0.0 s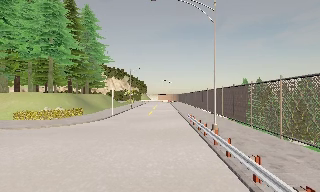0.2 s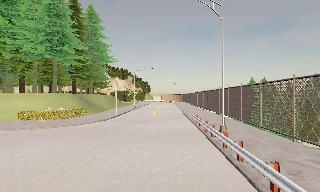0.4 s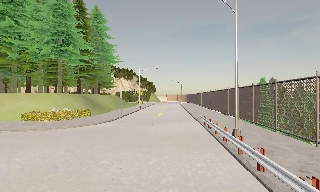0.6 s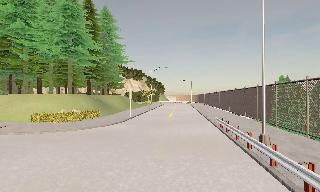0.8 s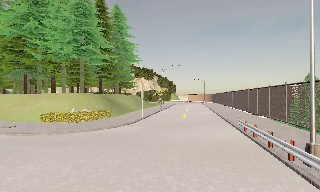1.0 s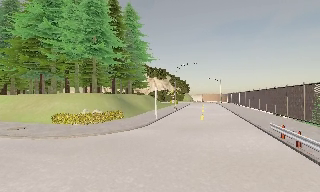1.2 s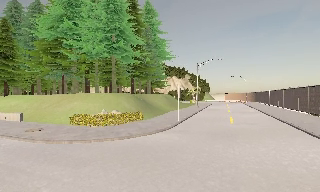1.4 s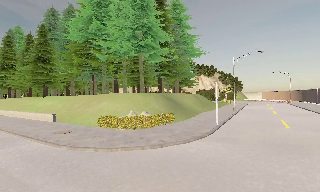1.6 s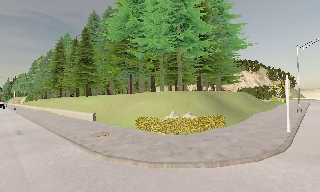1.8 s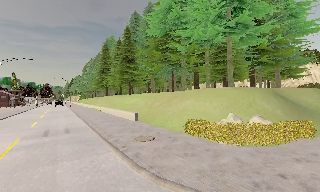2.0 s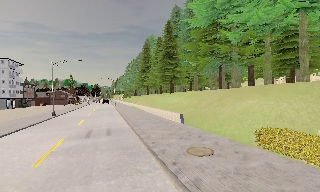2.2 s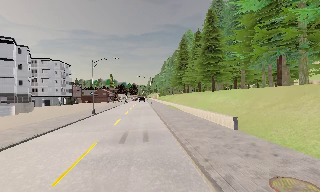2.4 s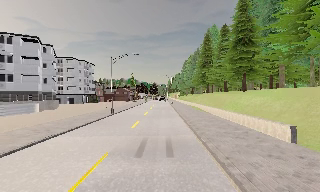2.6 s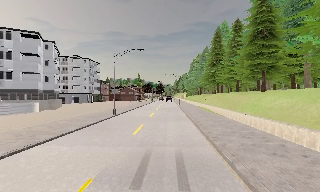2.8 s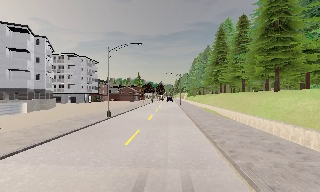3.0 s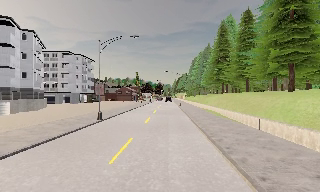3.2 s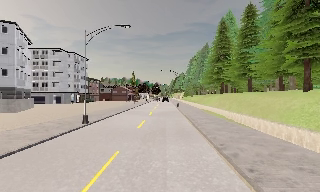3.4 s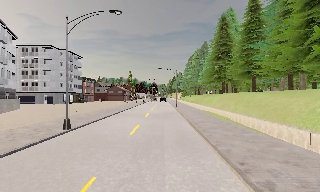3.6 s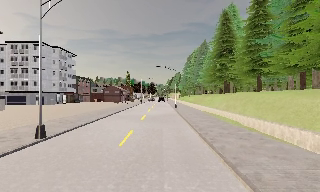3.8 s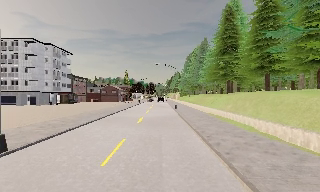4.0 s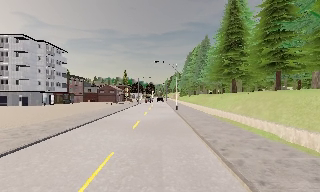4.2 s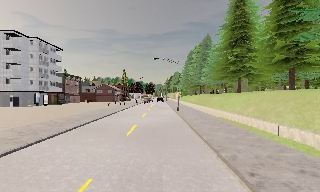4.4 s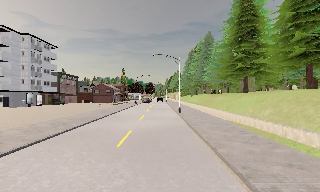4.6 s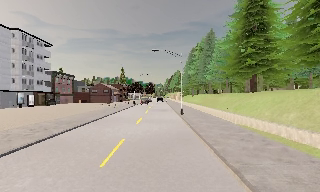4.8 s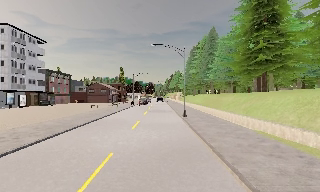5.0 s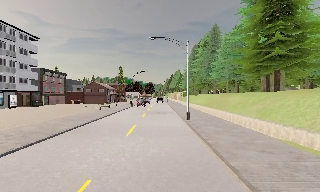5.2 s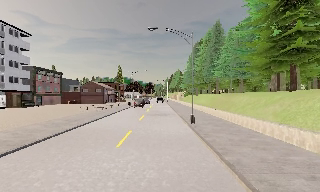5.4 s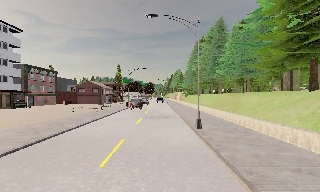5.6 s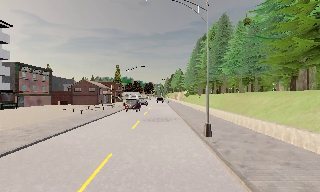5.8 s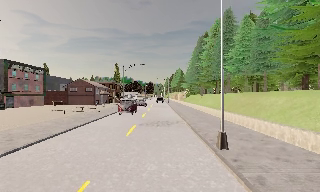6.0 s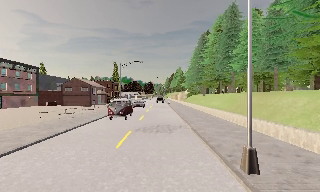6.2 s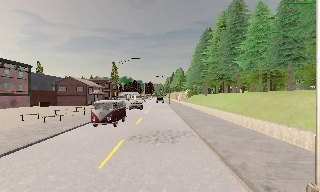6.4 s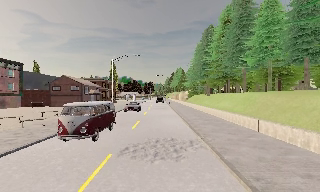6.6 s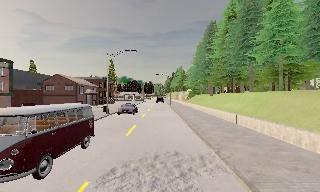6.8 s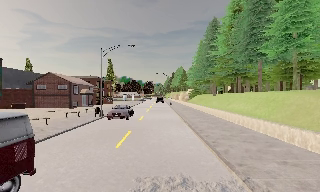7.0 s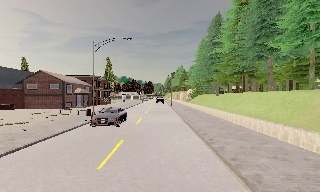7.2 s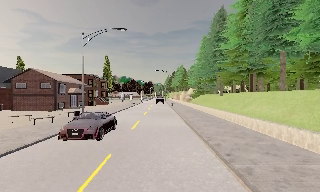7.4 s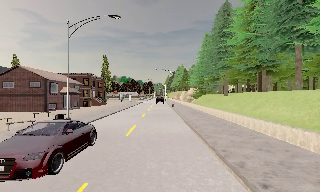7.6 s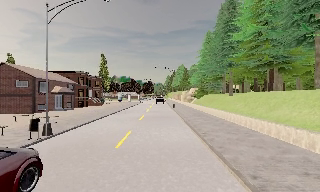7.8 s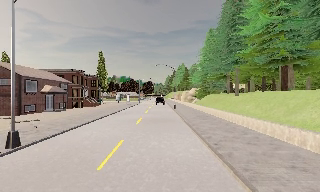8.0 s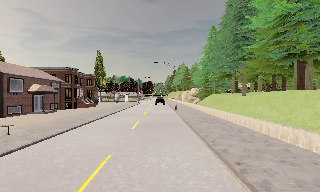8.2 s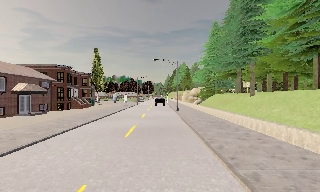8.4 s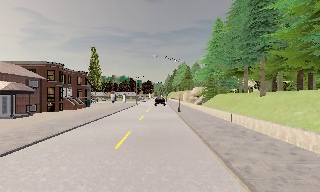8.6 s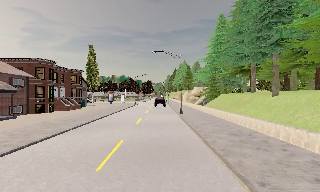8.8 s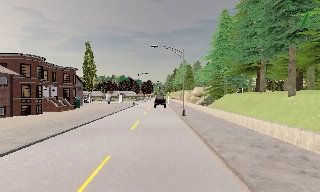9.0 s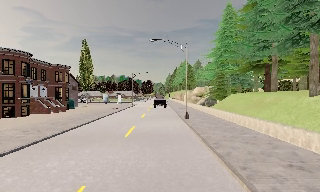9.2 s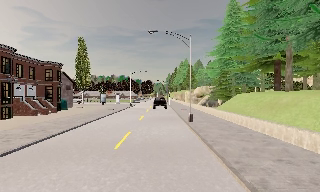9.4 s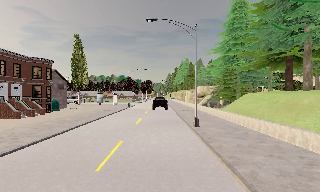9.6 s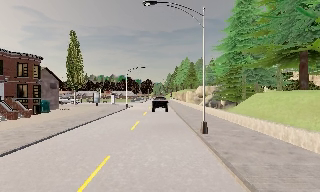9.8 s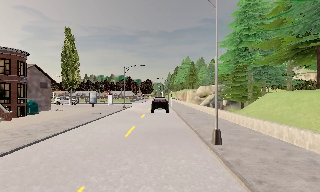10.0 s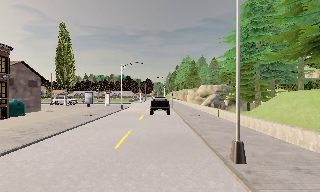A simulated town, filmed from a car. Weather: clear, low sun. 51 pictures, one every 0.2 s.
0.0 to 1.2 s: The scene slides to the right, as the camera pans about 20 degrees to its left. It travels forward, about 6 m, so what stands in front looms larger. It gains speed.
1.2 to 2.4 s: The camera swings to its left by about 70 degrees, and the scene slides to the right. It travels forward, about 12 m.
2.4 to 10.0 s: The camera travels forward, about 80 m, so what stands in front looms larger.
The film runs forward here.
